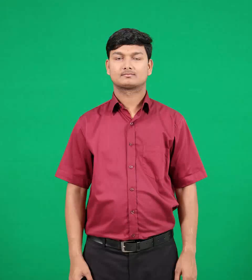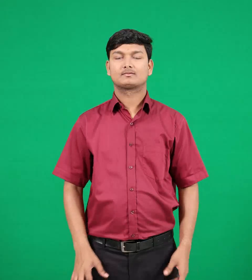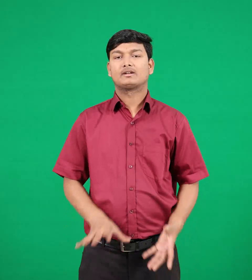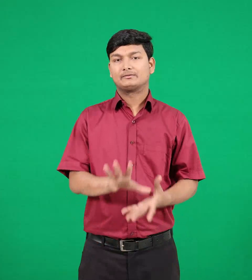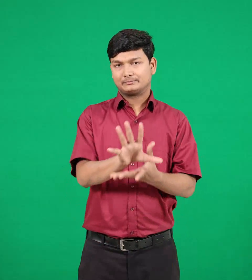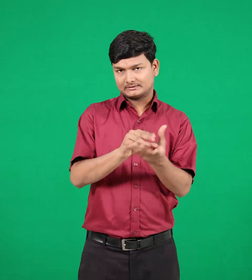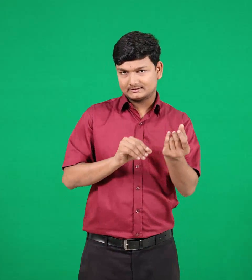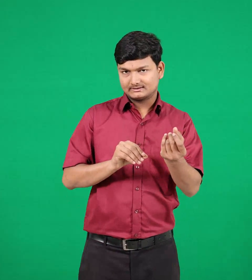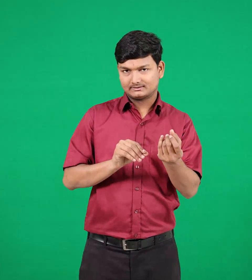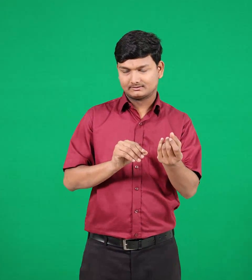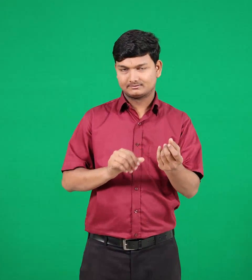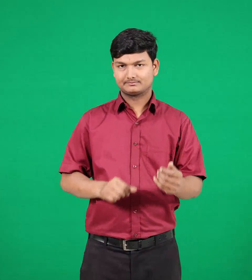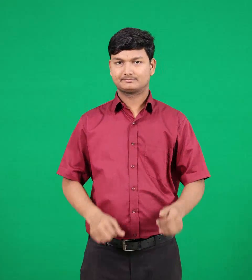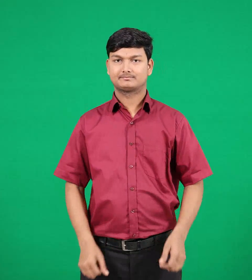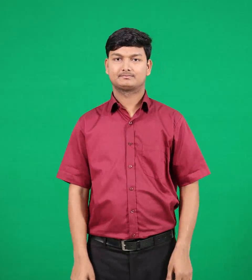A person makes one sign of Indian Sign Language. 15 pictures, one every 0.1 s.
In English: steal
